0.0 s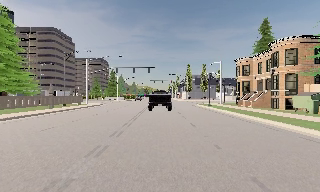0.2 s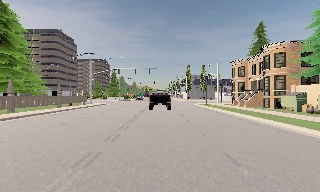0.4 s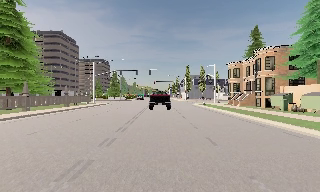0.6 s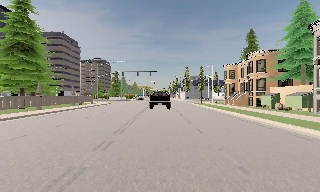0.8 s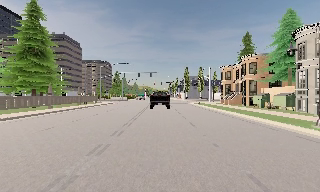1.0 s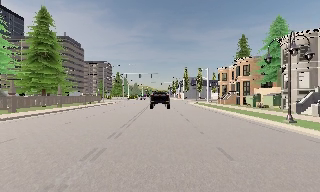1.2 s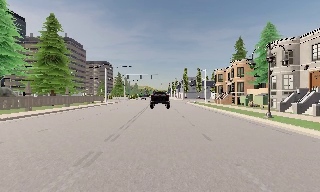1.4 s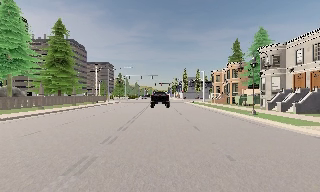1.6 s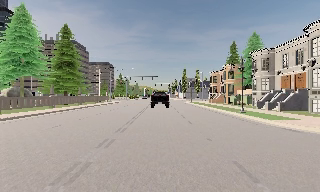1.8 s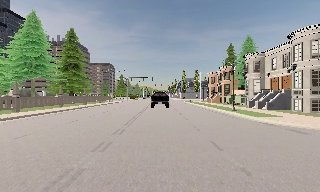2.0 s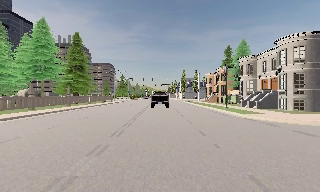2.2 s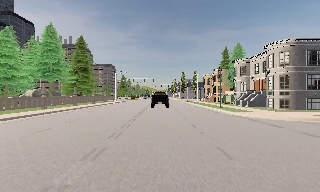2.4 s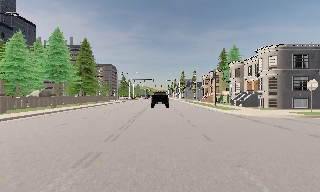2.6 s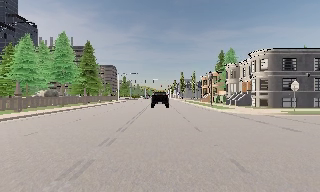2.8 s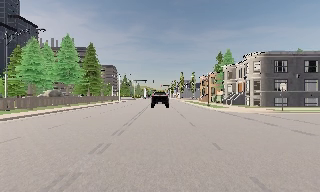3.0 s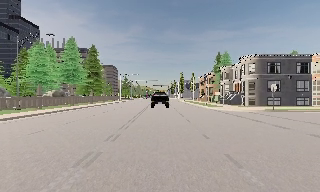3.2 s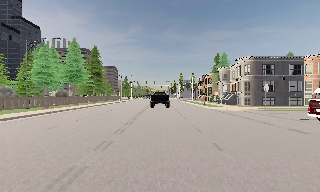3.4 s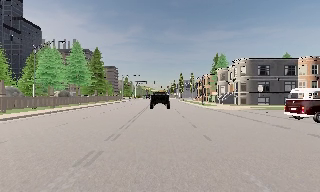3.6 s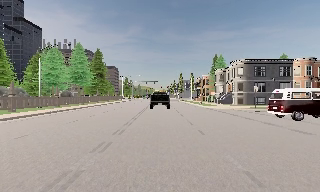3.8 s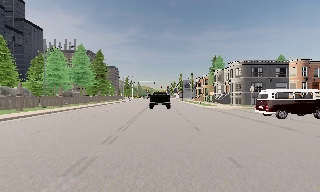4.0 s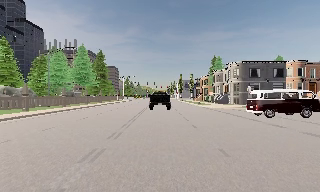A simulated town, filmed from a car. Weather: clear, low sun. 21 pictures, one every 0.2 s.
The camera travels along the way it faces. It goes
backward.
0.0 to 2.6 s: The camera travels backward, about 20 m, so what stands in front gets smaller.
2.6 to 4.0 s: The camera travels backward, about 7 m, so what stands in front gets smaller. It loses speed.
The film runs backward here.
